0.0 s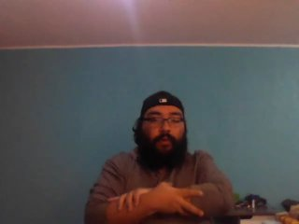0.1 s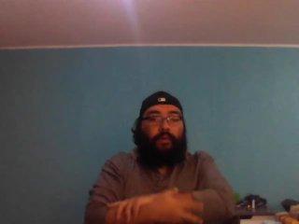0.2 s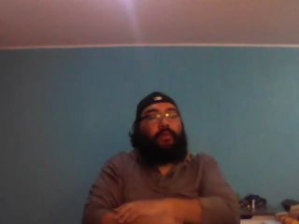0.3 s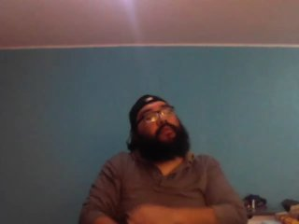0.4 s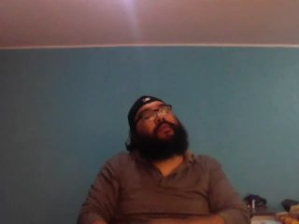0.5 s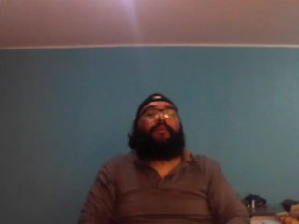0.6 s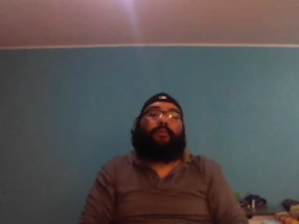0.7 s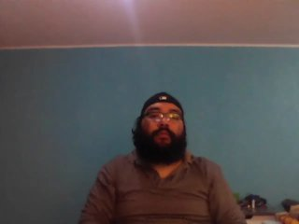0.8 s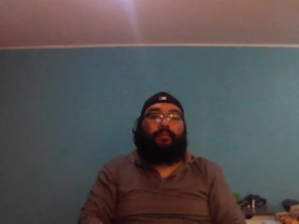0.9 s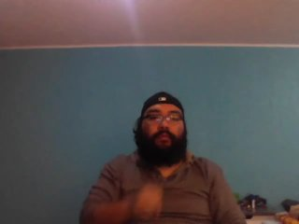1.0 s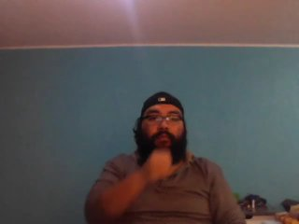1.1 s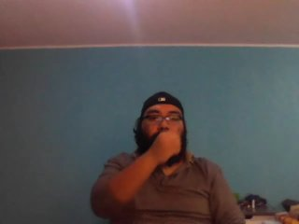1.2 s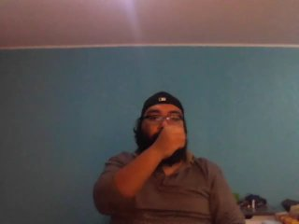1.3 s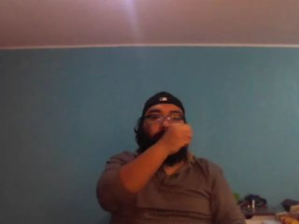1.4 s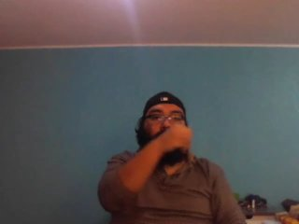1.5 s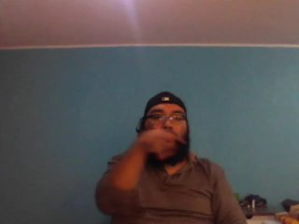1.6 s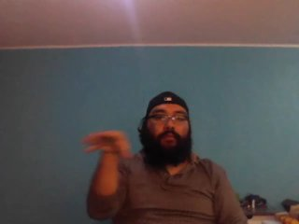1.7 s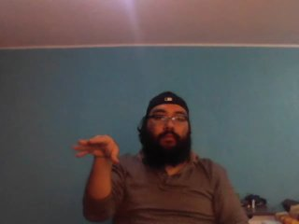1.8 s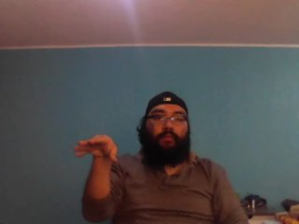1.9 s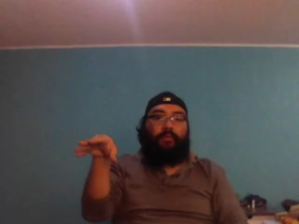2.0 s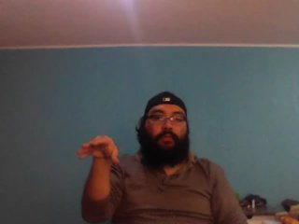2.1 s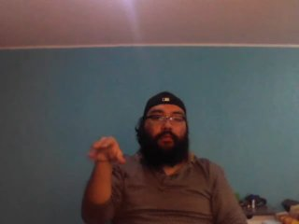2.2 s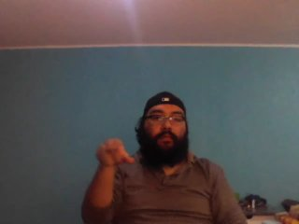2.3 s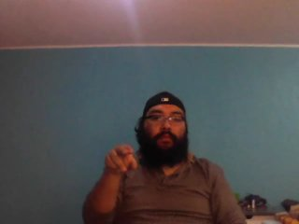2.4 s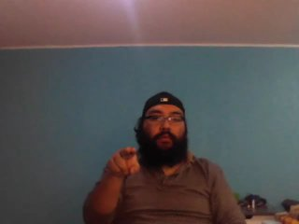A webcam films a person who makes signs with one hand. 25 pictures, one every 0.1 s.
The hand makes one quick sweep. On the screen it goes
to the left.
0.0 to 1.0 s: Non-gesture.
1.1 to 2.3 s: On the screen the hand sweeps to the left. The name of the sign: Throw right.
